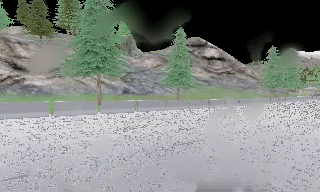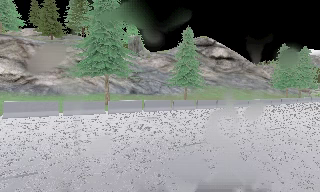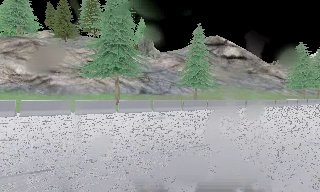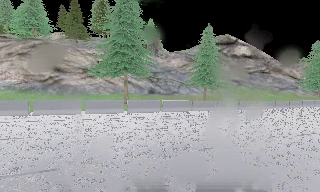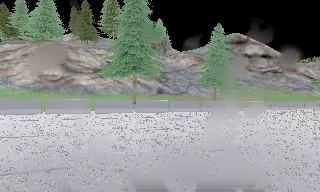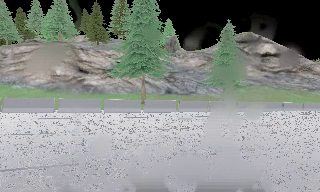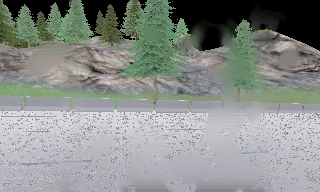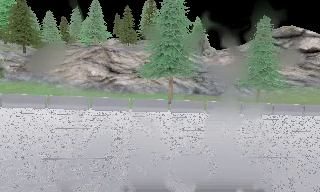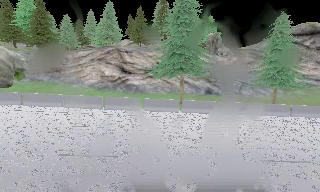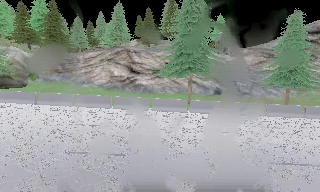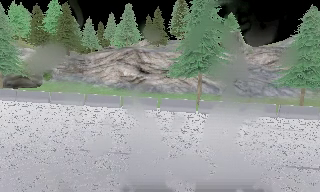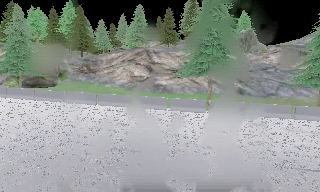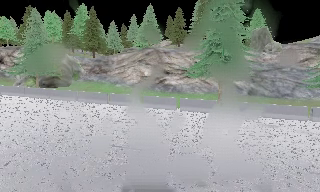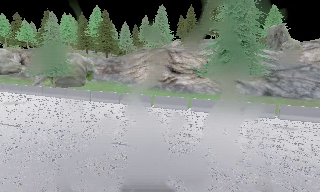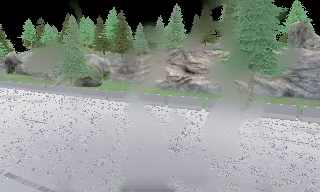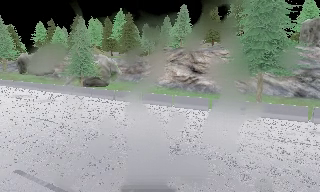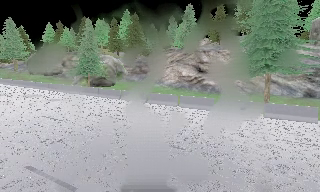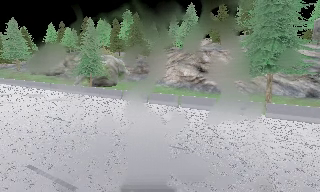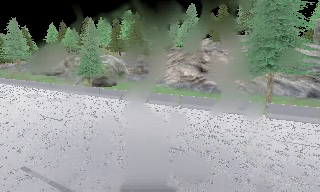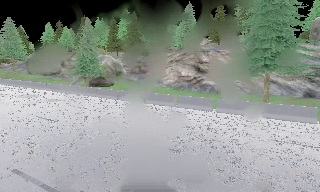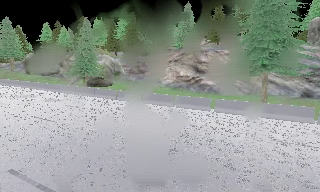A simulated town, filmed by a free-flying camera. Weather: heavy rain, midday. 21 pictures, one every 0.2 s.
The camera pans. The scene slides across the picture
to the right.
The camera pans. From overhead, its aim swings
counterclockwise.
0.0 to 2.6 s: The scene slides to the right, as the camera pans about 45 degrees to its left.
2.6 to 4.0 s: The camera shifts only a little, or ends up much as it began.
The film runs backward here.
